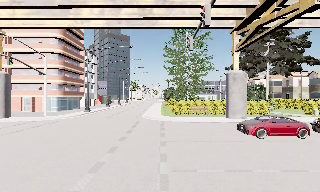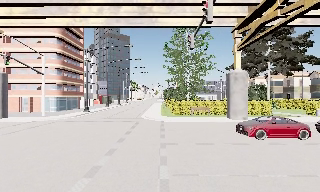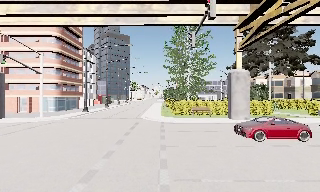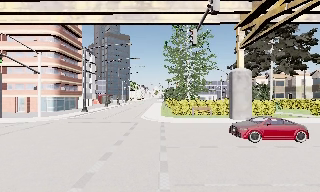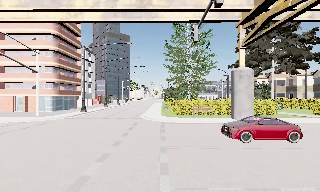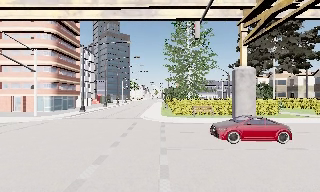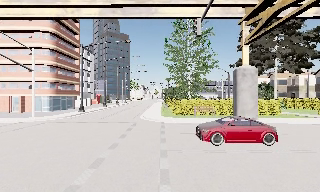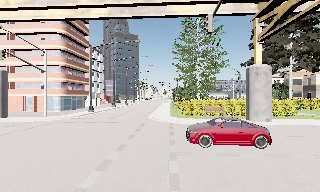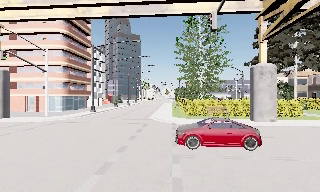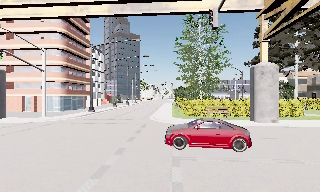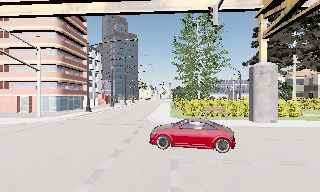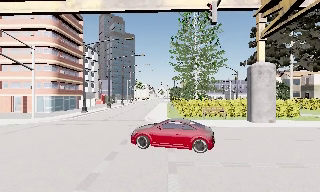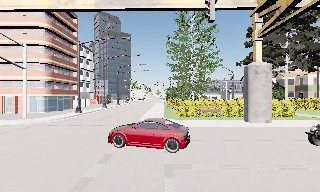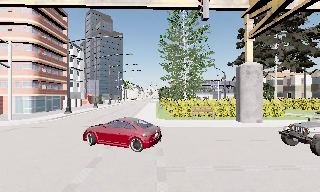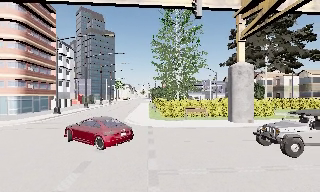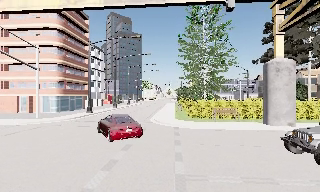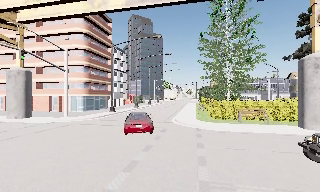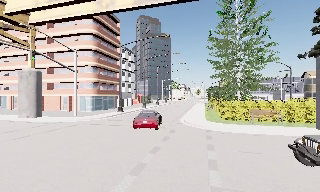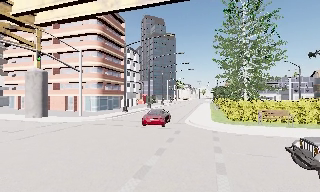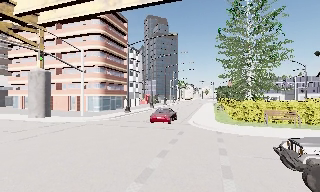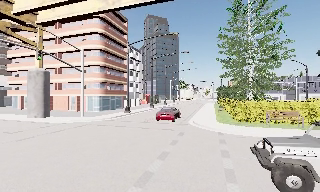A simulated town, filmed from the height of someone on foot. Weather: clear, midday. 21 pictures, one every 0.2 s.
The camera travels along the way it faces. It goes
forward.
0.0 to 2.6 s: The camera travels forward, about 4 m, so what stands in front looms larger.
2.6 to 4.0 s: The camera swings to its left by about 20 degrees, and the scene slides to the right. It travels forward, about 1.5 m, so what stands in front looms larger.
The film runs forward here.
